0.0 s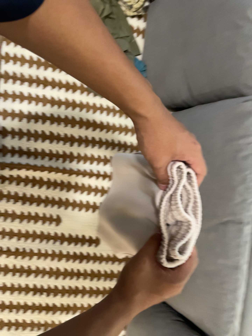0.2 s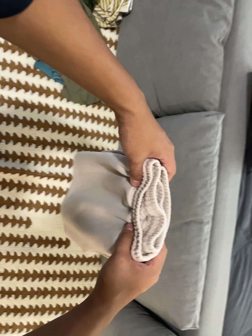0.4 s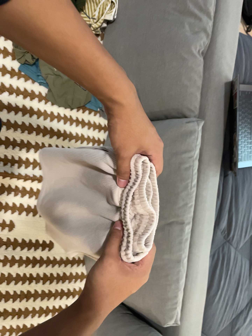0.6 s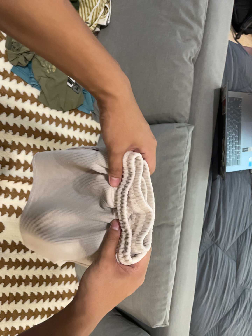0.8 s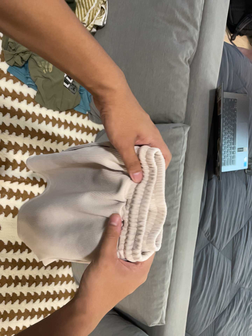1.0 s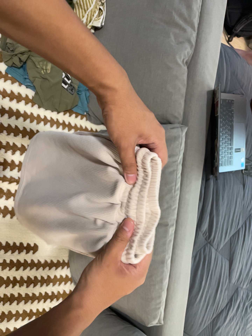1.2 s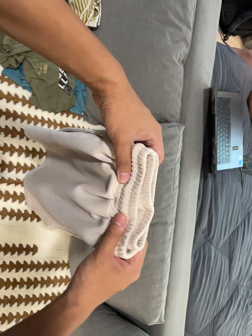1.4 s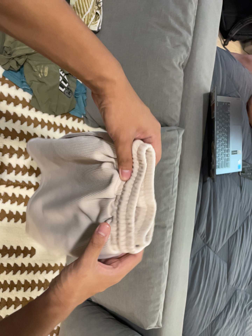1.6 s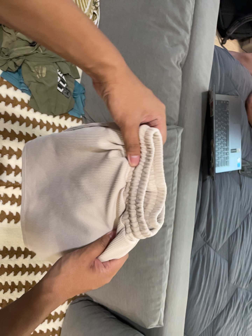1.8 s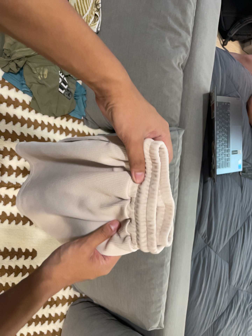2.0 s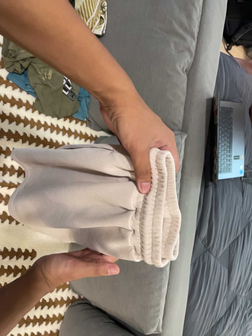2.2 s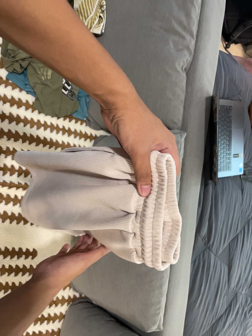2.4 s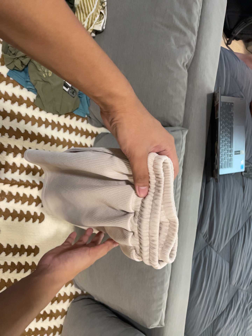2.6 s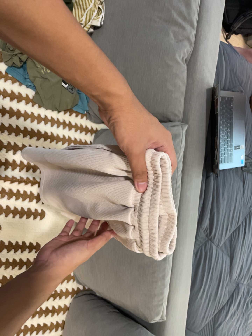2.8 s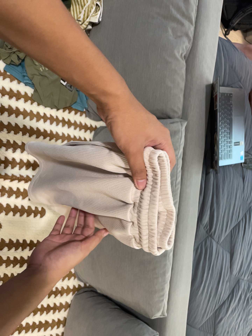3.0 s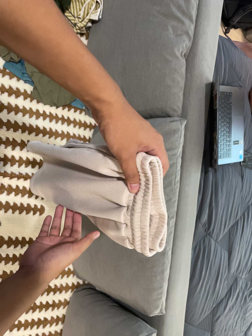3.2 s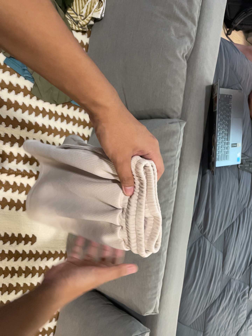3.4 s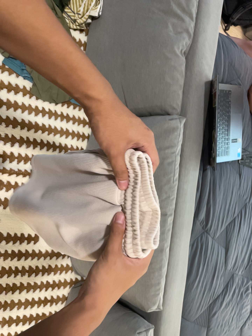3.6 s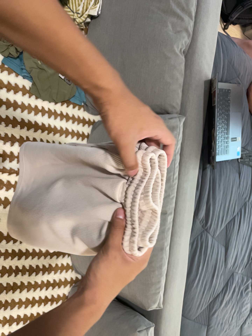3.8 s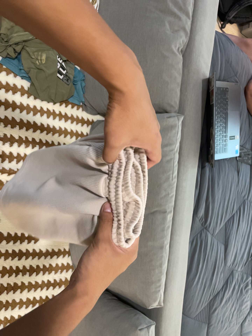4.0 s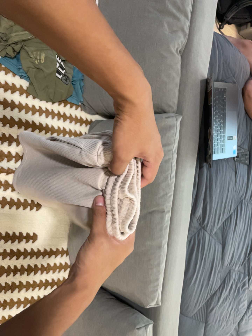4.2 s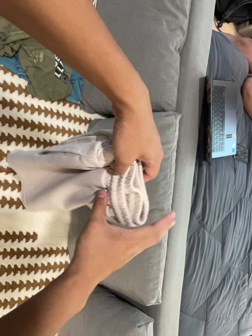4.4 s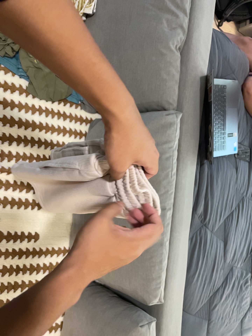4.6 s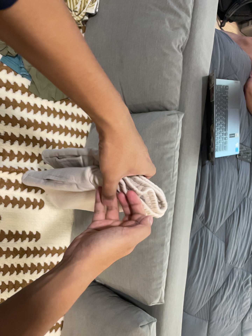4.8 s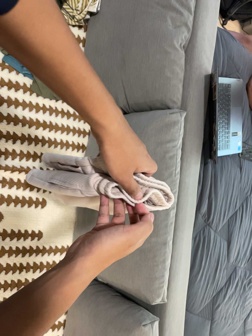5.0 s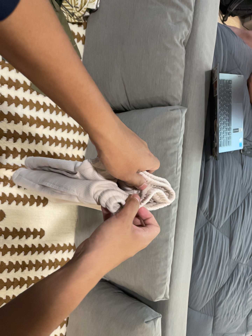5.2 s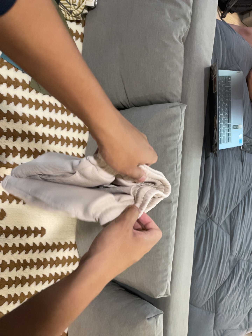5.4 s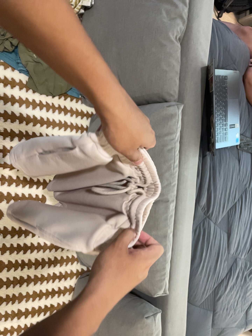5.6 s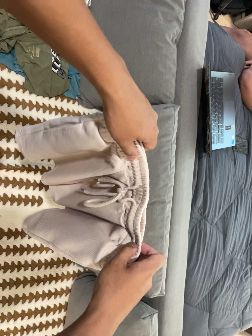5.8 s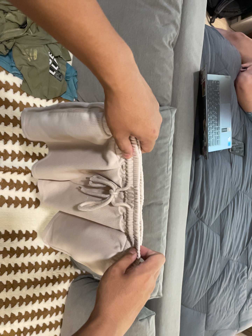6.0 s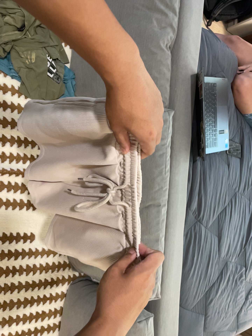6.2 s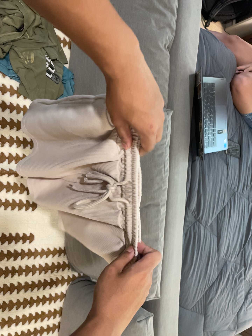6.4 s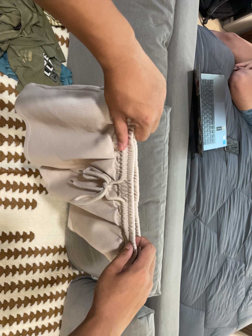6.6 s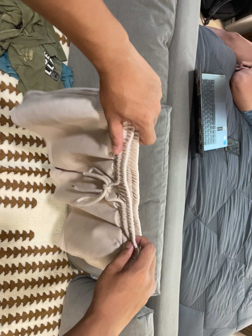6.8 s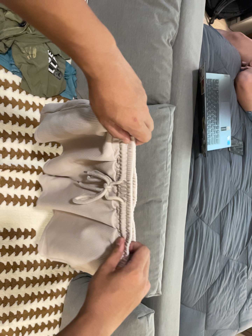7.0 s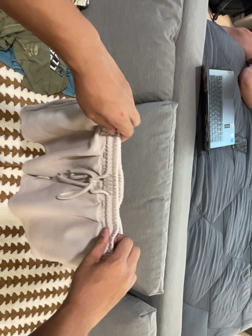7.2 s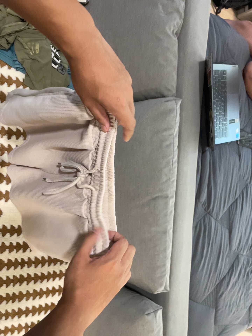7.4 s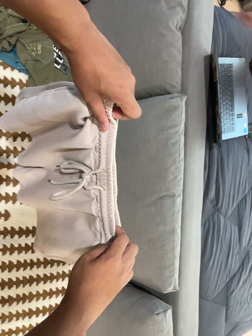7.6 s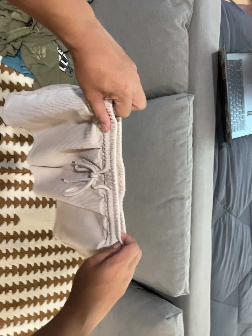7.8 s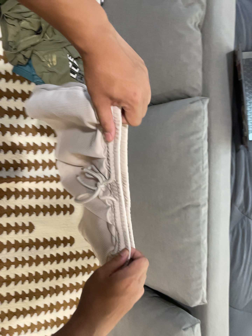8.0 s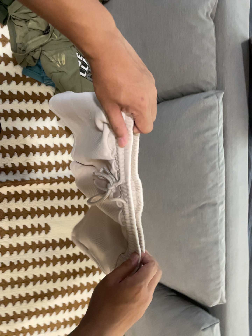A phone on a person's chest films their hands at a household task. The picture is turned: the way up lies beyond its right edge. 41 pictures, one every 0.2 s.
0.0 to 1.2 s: The scene slides to the left, as the camera pans about 15 degrees to its right. It travels backward and to its left, about 12 cm, so what stands in front gets smaller.
1.2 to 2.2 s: The camera keeps its place and its aim.
2.2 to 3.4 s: The camera shifts only a little, or ends up much as it began.
3.4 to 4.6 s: The camera keeps its place and its aim.
4.6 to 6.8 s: The camera shifts only a little, or ends up much as it began.
6.8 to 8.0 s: The camera pans to its left by about 10 degrees. It travels toward the top of its view and forward, about 12 cm.
The film runs backward here.
